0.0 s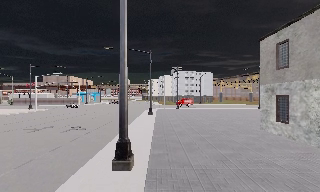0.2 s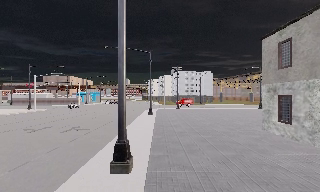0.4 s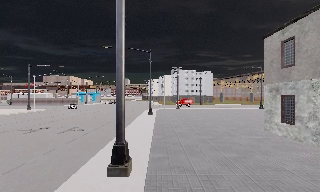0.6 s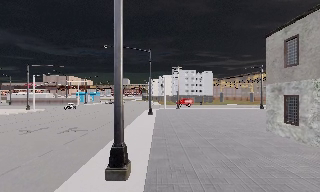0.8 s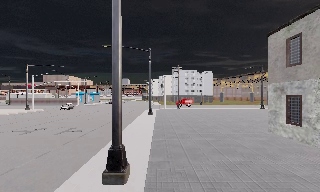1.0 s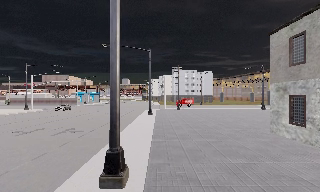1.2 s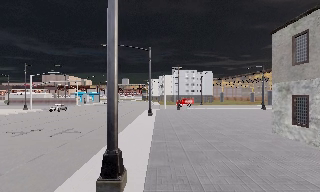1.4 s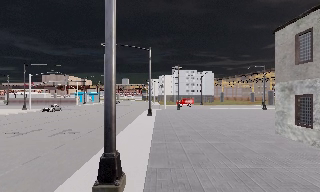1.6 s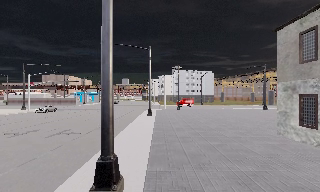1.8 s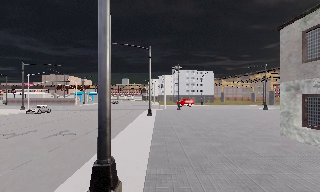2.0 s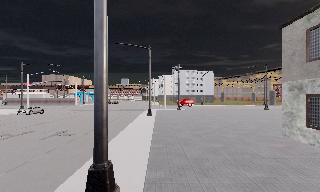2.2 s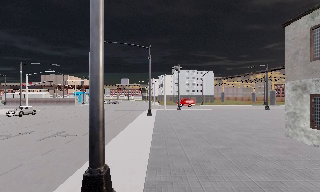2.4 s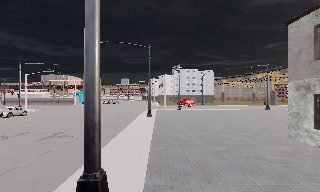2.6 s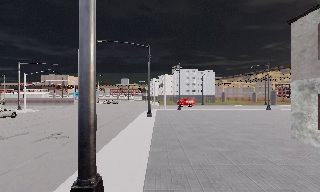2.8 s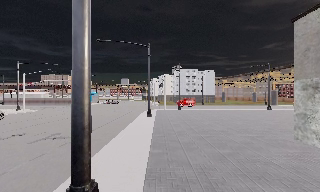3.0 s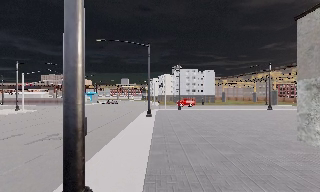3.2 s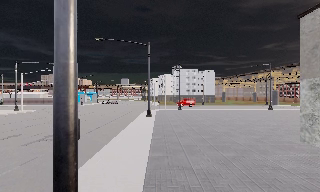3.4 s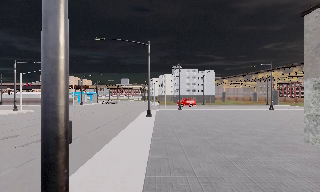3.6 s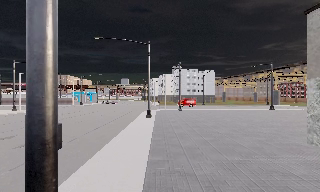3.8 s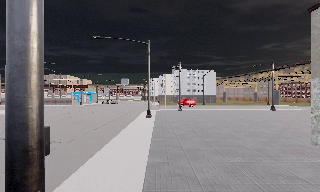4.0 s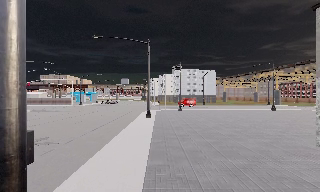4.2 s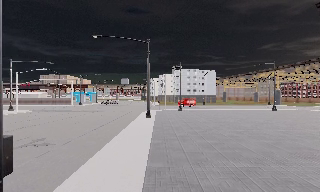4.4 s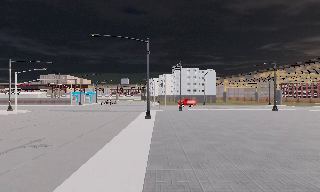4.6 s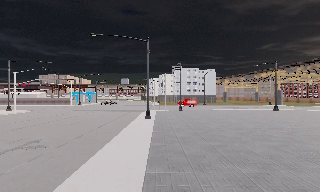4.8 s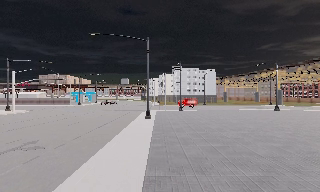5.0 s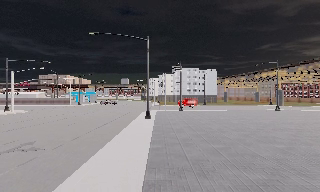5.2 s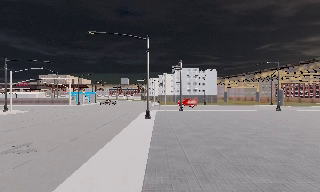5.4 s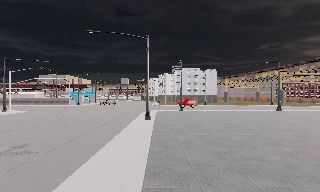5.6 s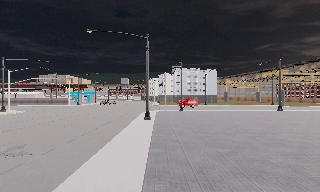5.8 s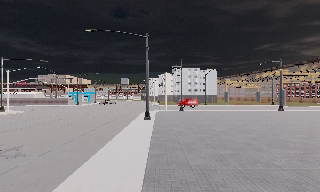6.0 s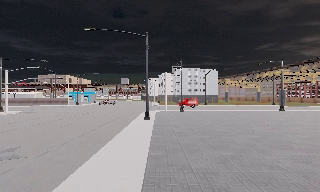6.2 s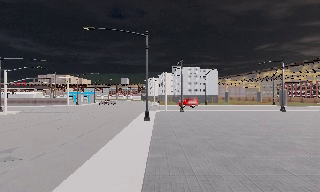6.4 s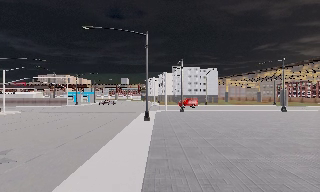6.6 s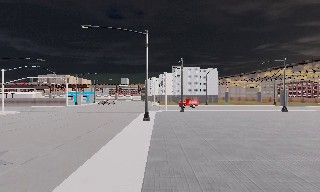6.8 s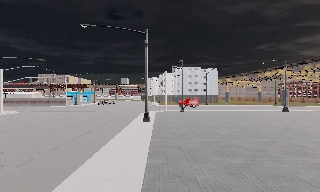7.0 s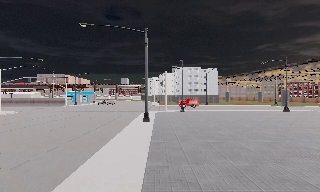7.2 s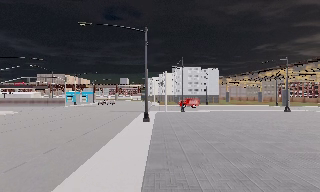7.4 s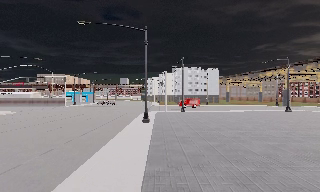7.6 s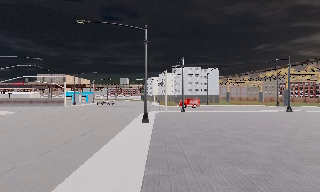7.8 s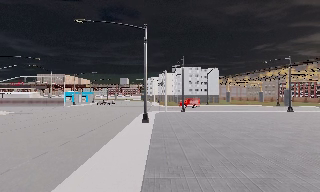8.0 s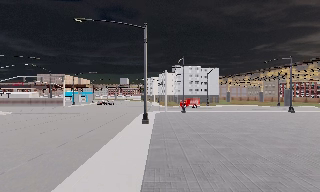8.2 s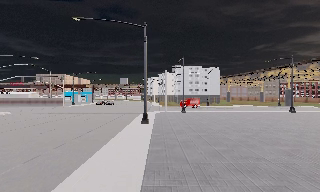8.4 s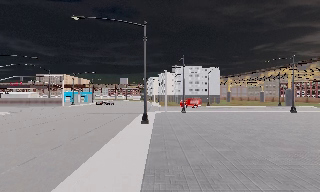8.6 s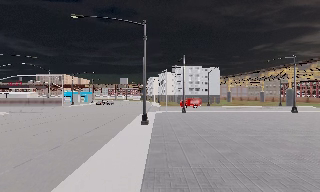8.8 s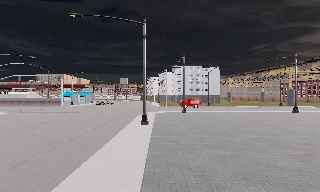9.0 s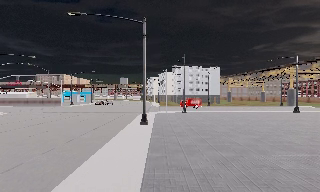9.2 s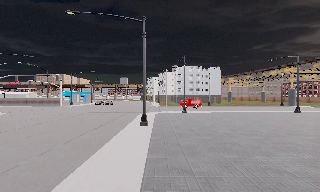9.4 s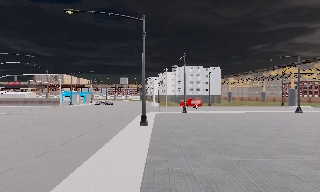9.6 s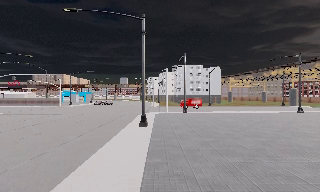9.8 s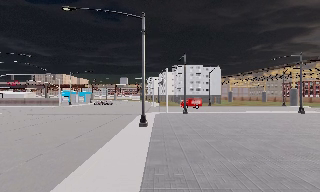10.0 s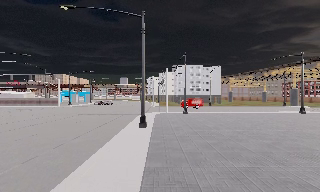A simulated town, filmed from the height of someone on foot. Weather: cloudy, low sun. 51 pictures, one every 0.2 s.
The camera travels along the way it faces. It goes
forward.
0.0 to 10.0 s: The camera travels forward, about 12 m, so what stands in front looms larger.
The film runs forward here.
